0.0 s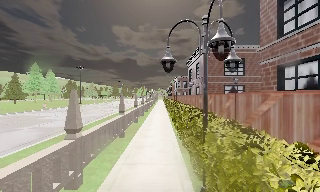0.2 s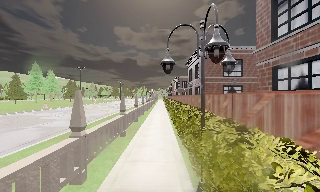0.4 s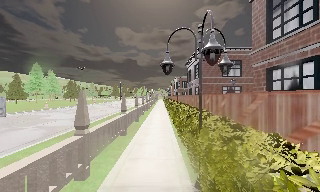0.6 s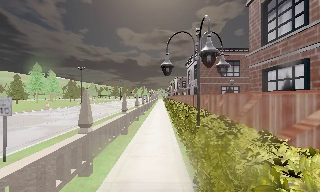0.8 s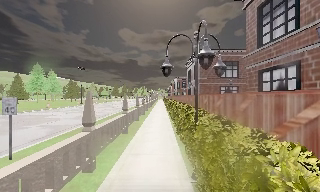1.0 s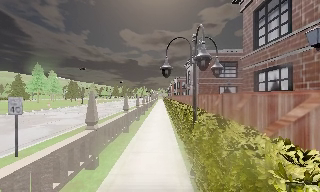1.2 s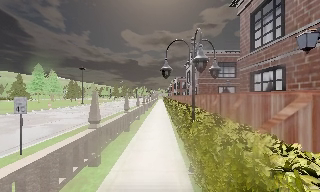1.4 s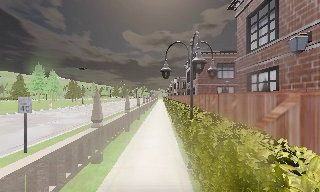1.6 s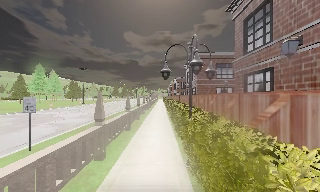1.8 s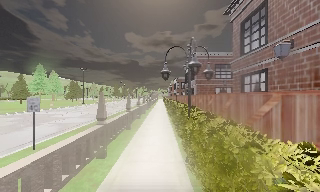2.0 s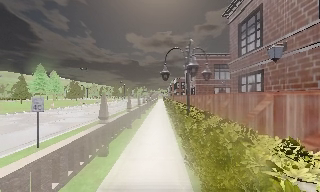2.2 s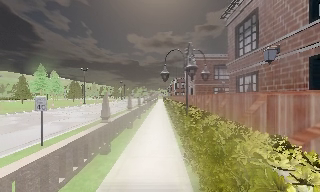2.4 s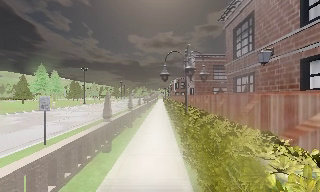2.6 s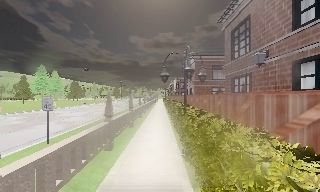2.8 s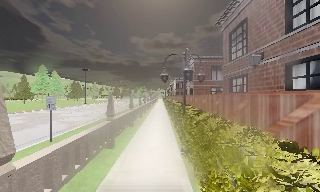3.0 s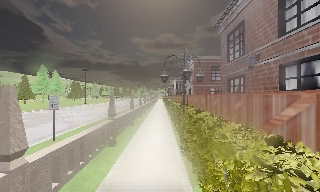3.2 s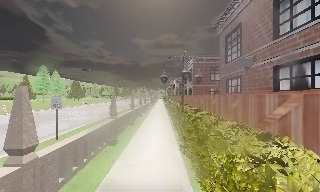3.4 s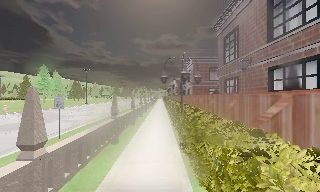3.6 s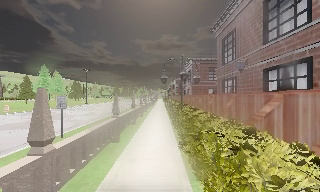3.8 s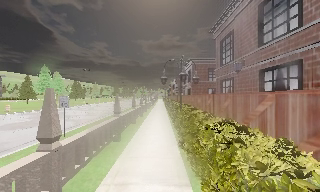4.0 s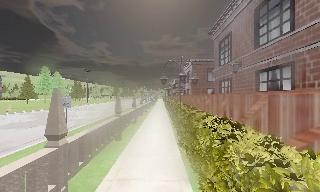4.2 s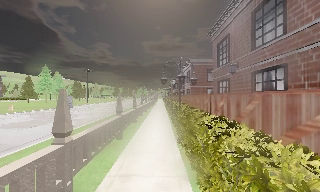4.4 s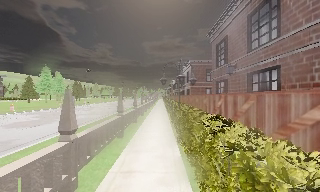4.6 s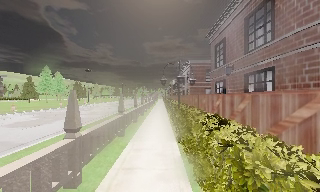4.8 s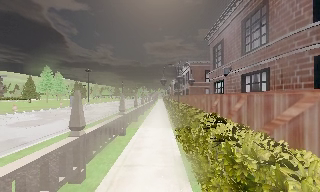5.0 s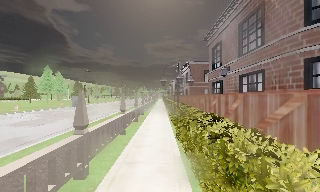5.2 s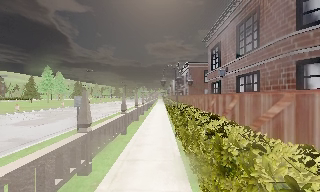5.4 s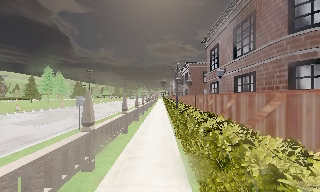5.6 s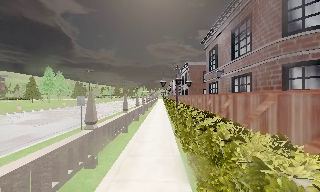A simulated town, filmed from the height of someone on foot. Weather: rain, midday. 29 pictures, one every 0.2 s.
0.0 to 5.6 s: The camera travels backward, about 7 m, so what stands in front gets smaller.
The film runs backward here.
